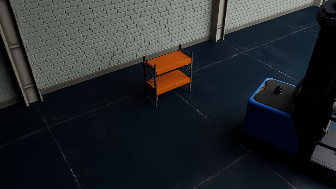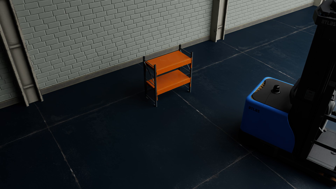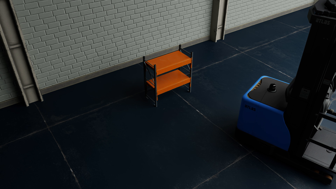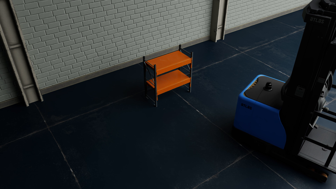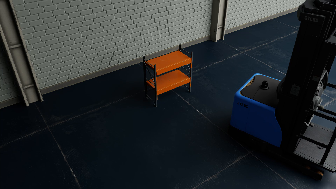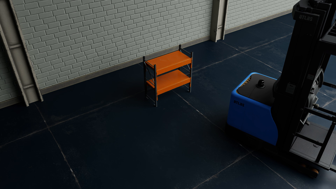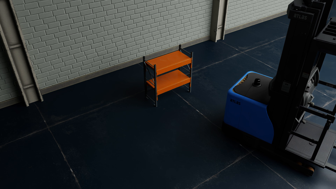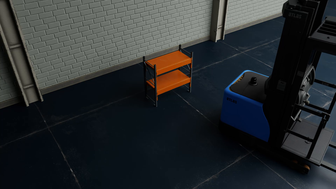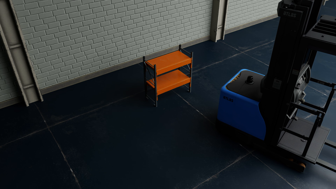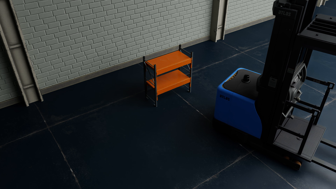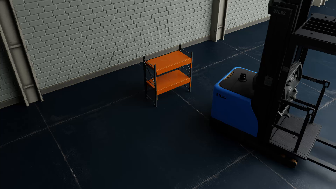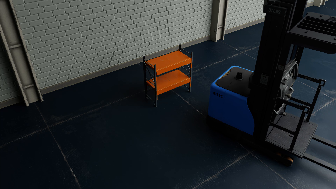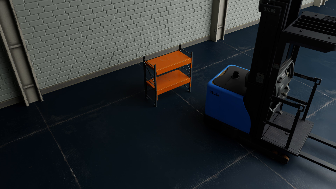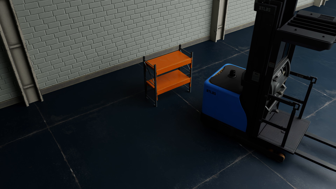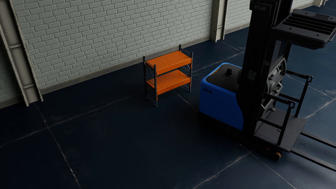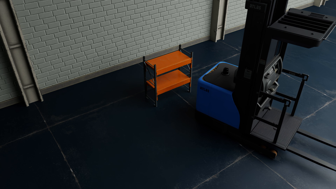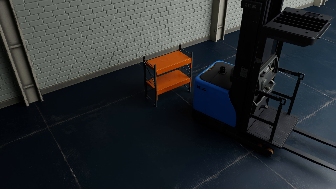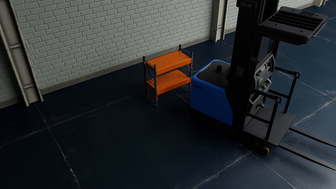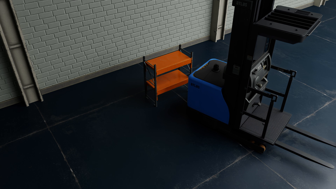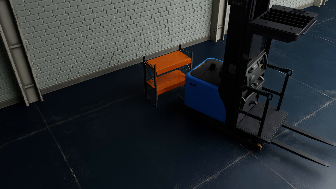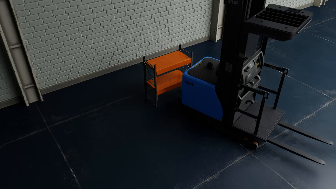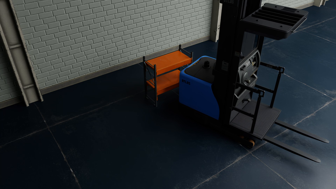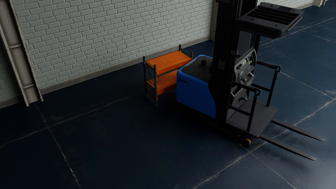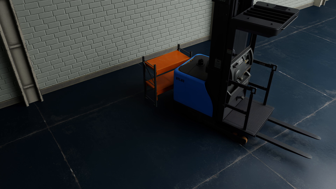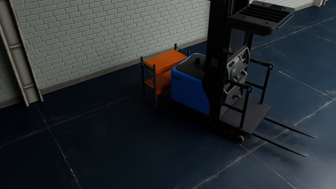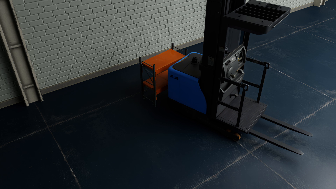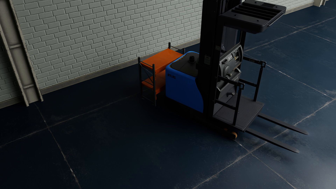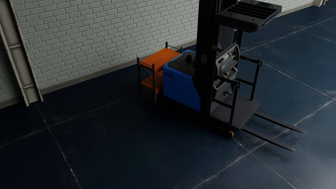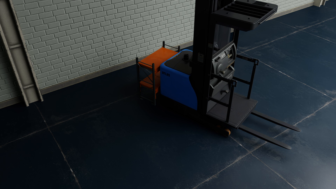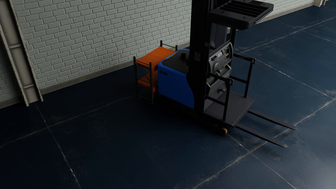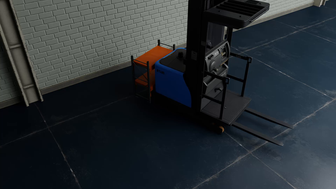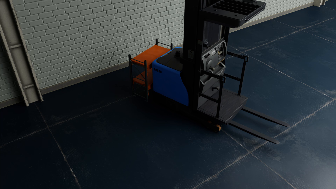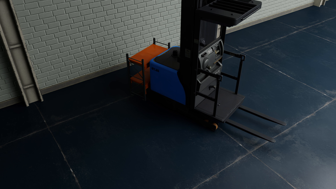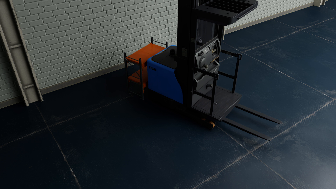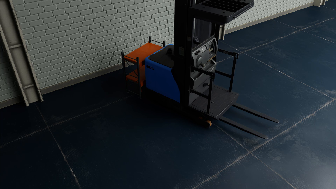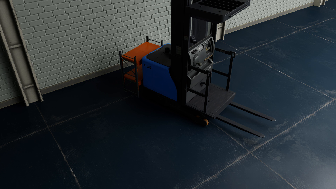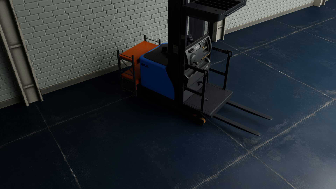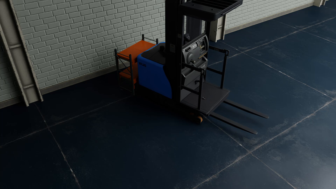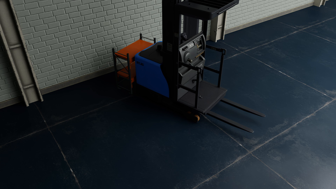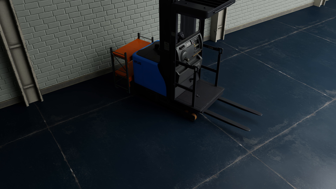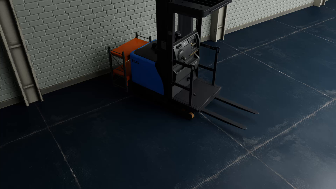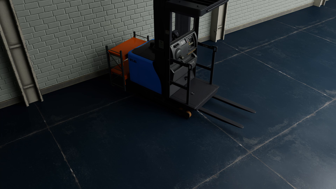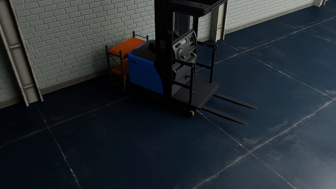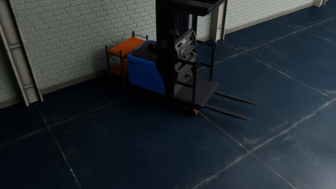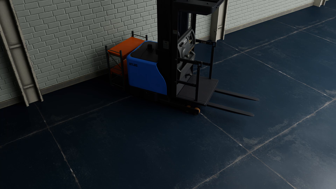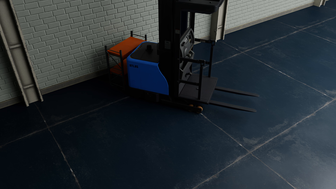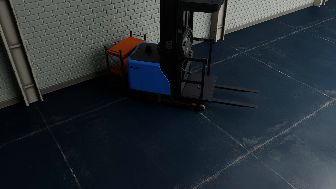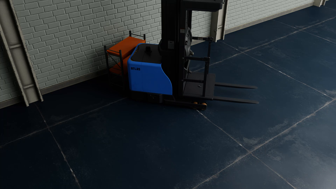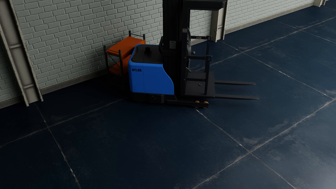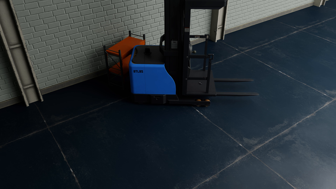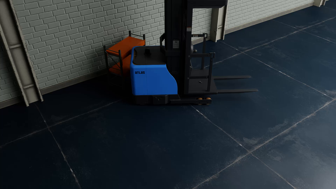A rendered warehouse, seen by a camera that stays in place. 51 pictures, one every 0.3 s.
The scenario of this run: A forklift runs into an object in its way.
